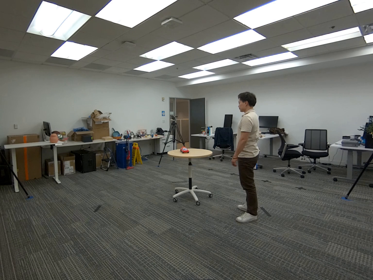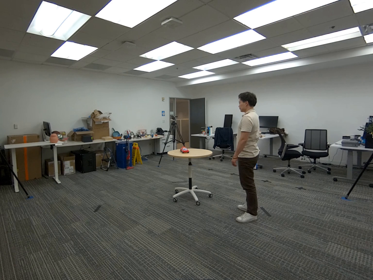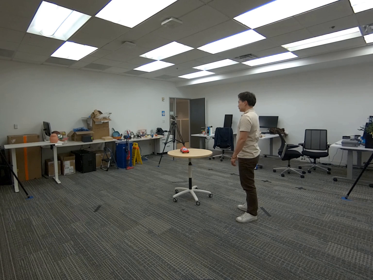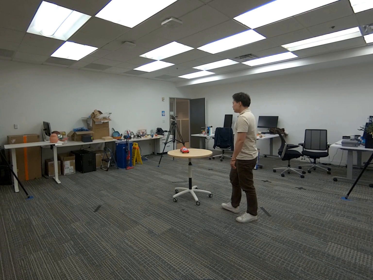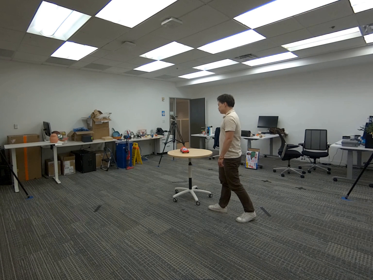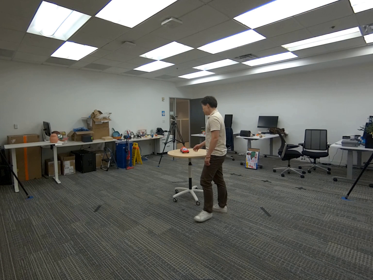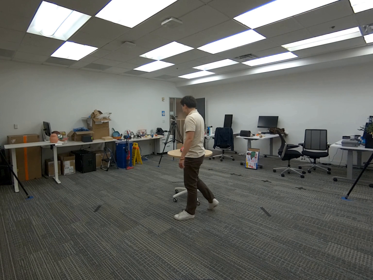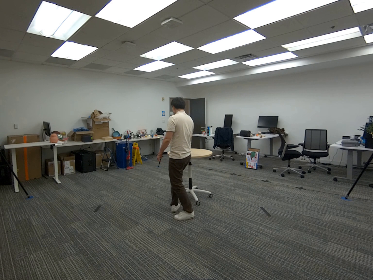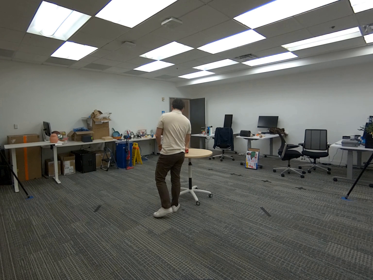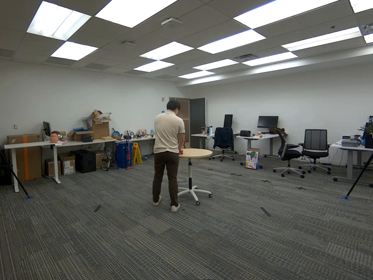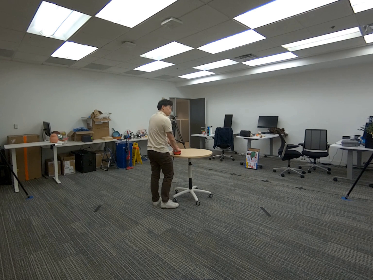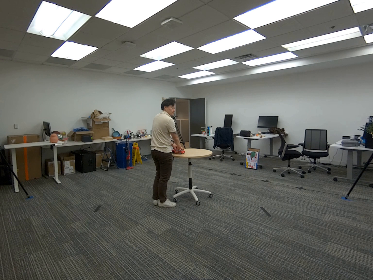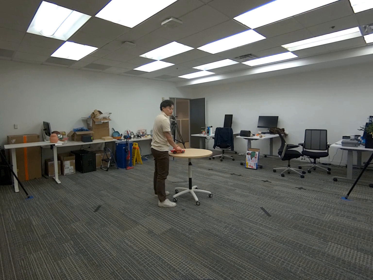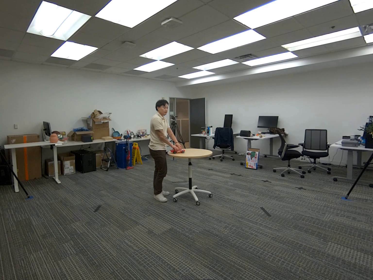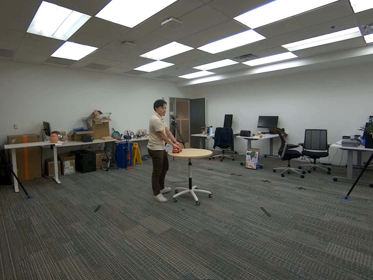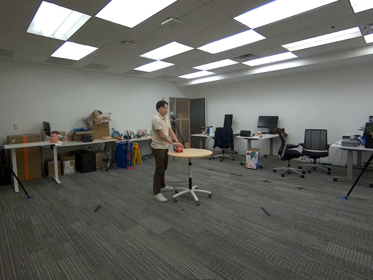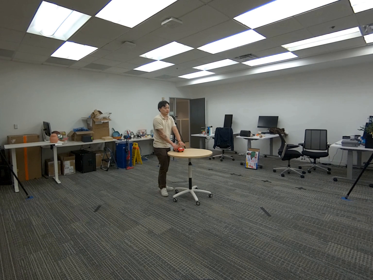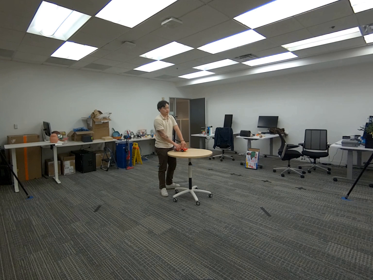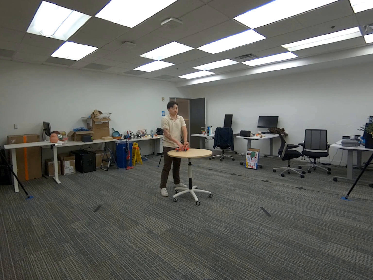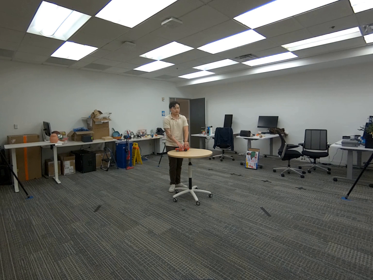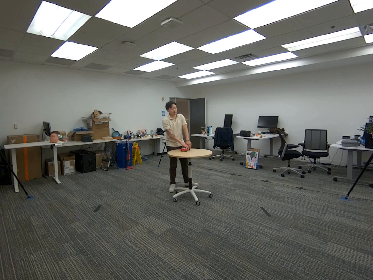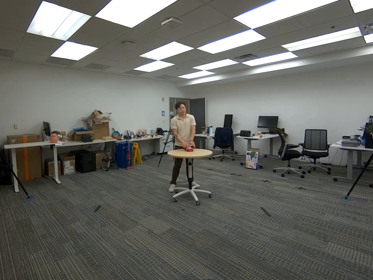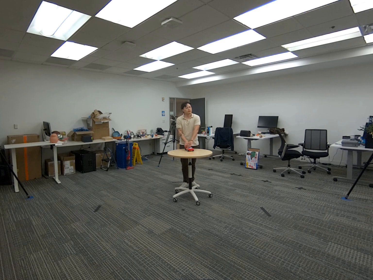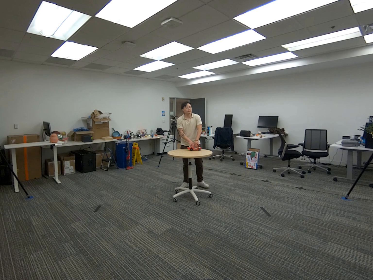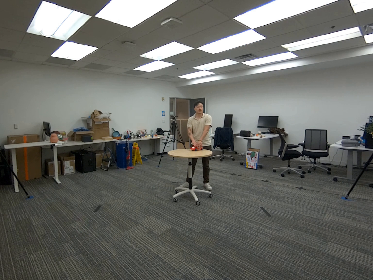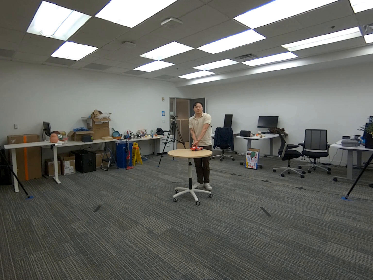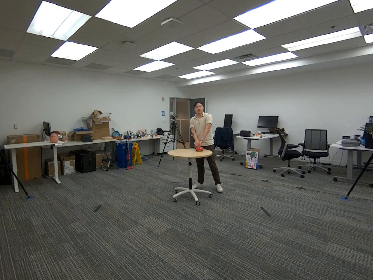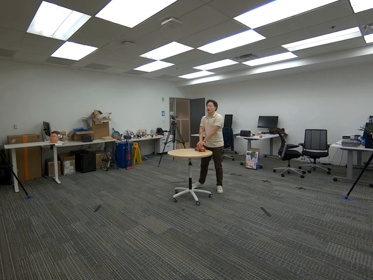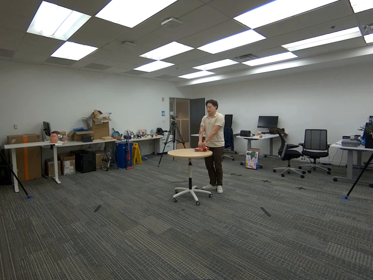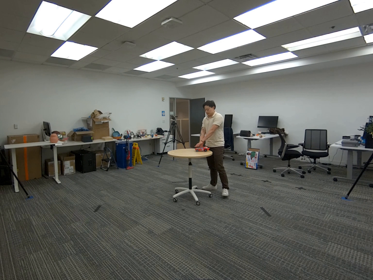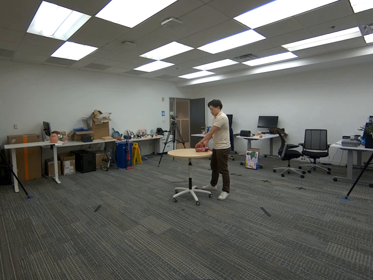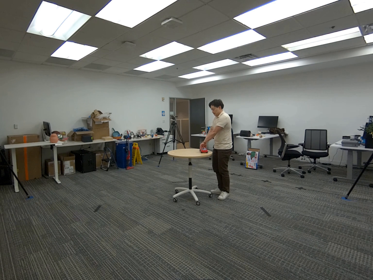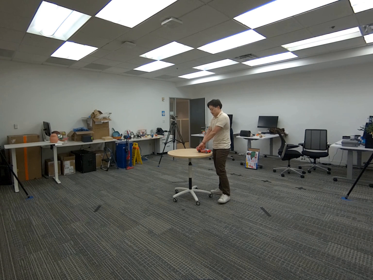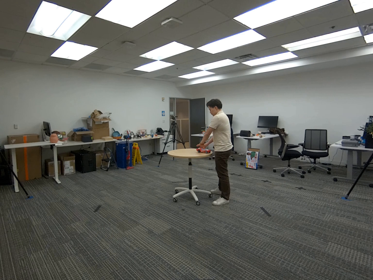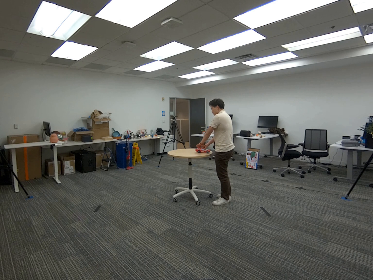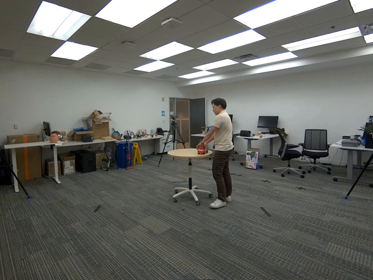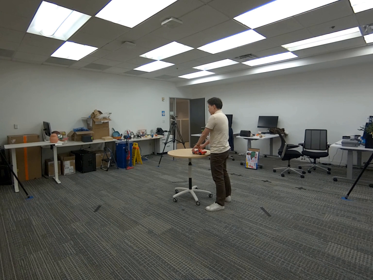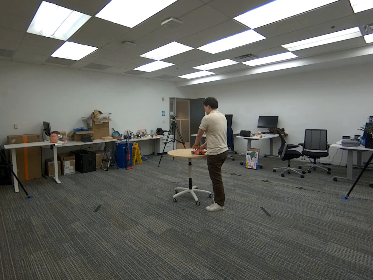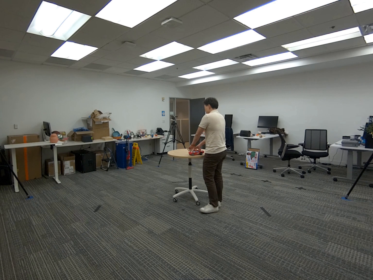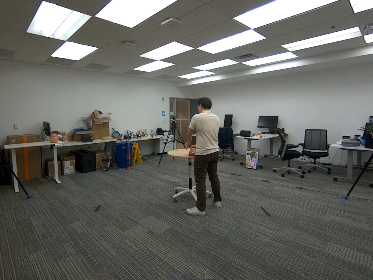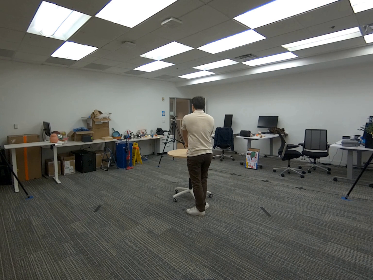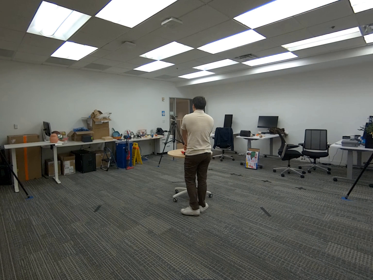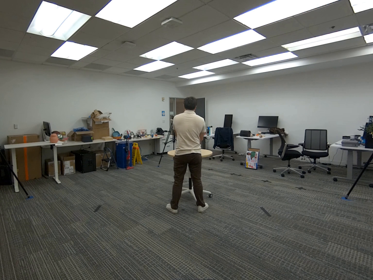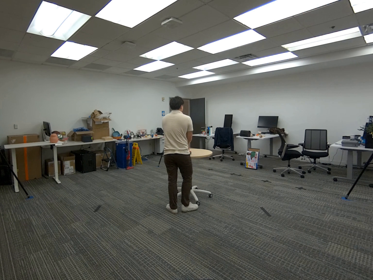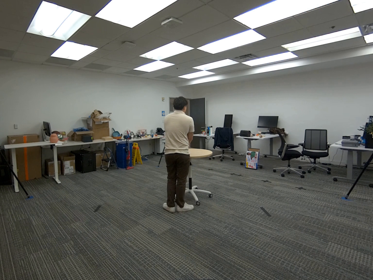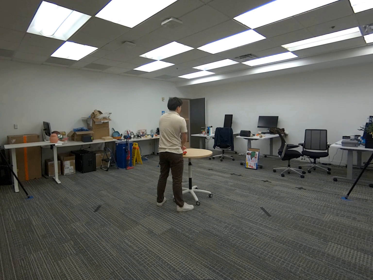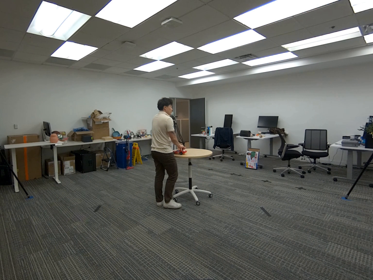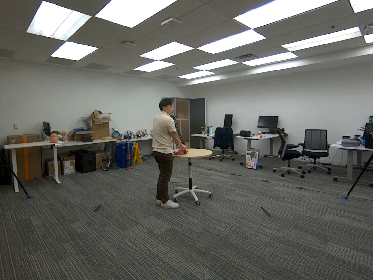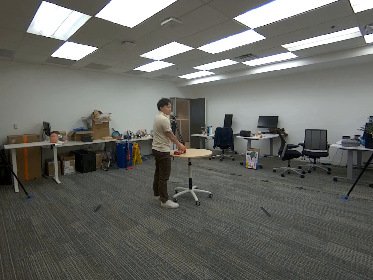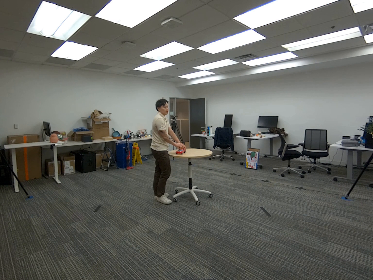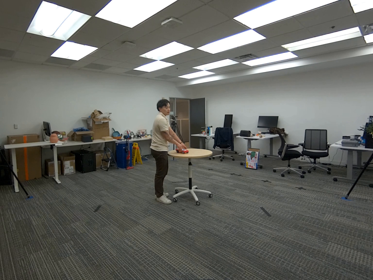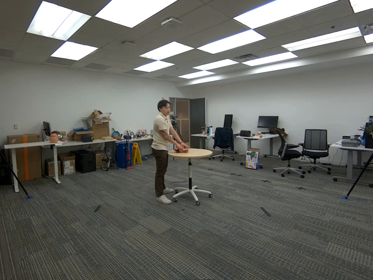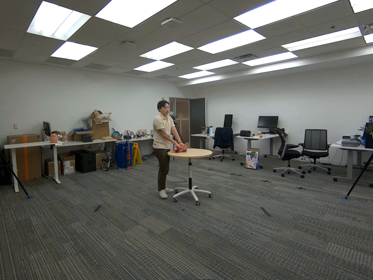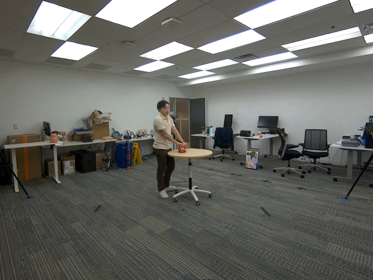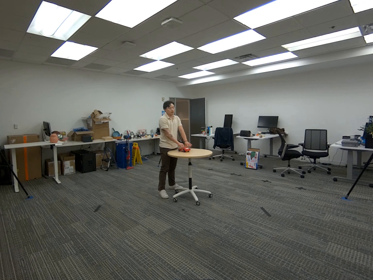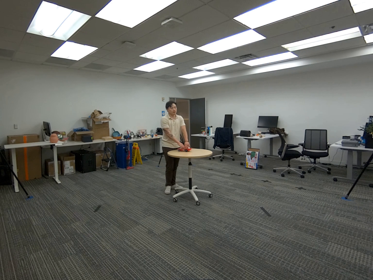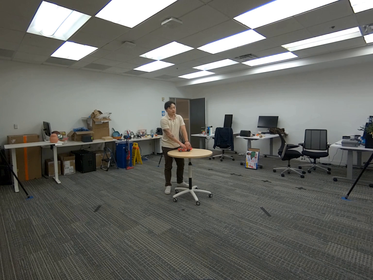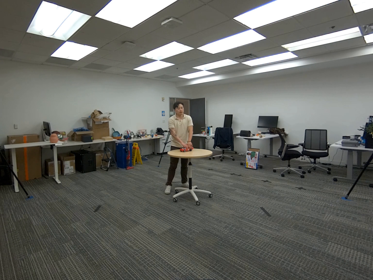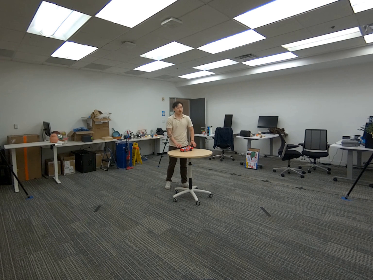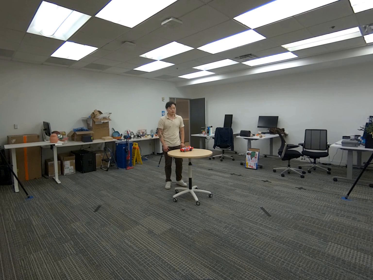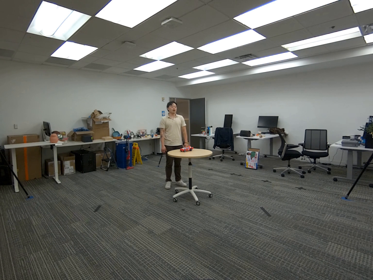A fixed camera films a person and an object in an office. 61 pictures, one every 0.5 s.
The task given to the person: Walk to the toy car on the round table, use both hands to rotate the car on the table until finished.
